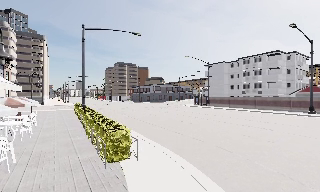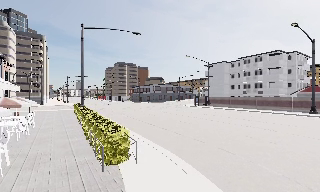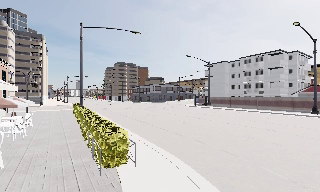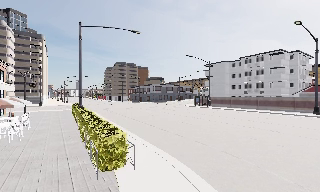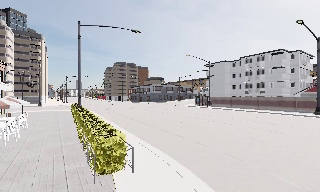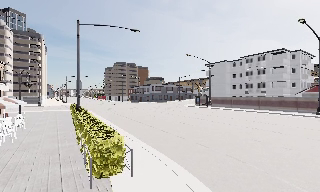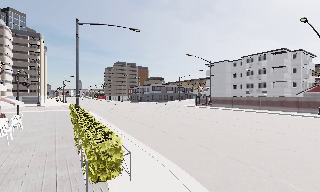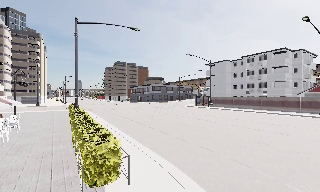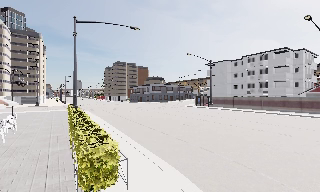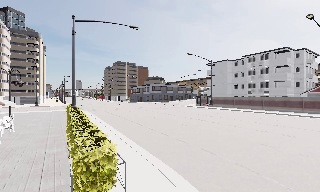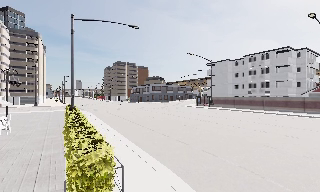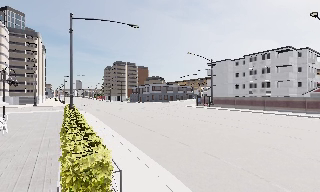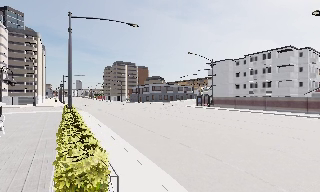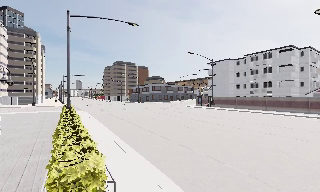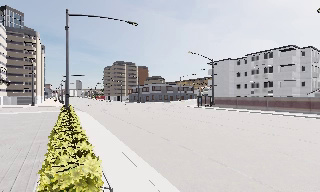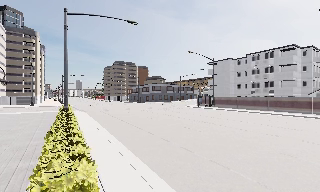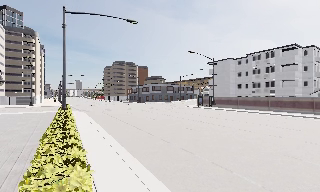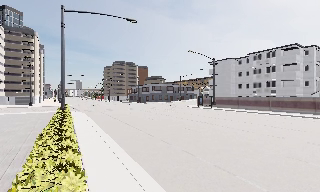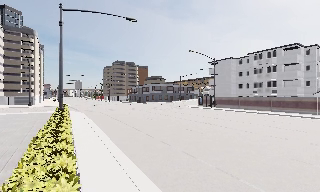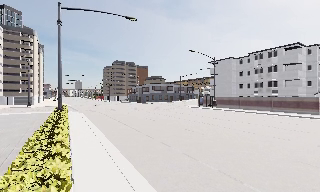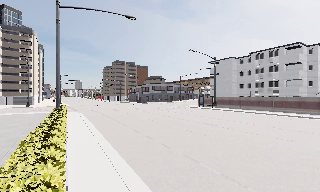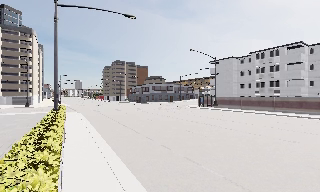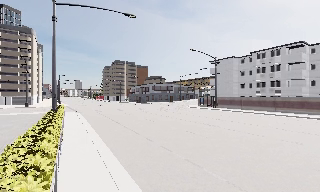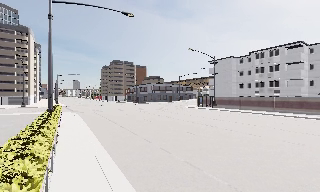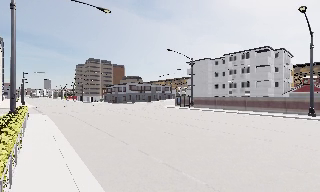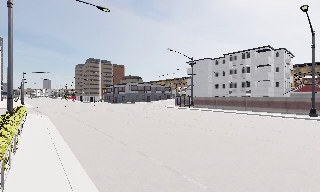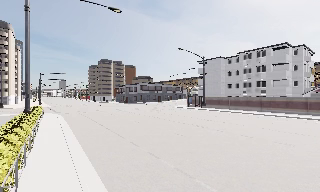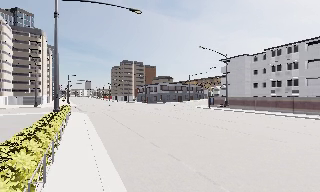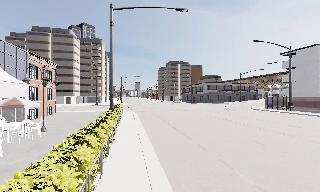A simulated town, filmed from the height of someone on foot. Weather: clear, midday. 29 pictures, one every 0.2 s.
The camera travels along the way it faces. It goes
forward.
0.0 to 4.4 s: The camera travels forward, about 5 m, so what stands in front looms larger.
4.4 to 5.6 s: The scene slides to the right, as the camera pans about 20 degrees to its left. It travels forward, about 1.5 m, so what stands in front looms larger.
The film runs forward here.
